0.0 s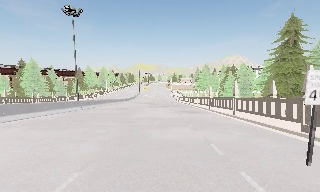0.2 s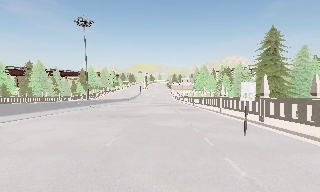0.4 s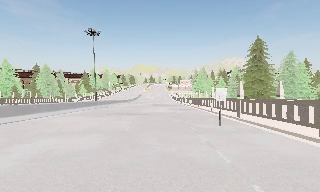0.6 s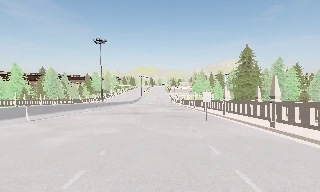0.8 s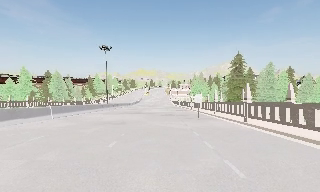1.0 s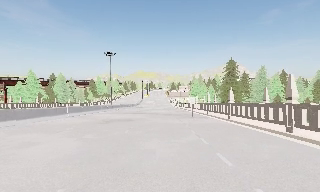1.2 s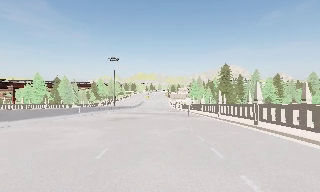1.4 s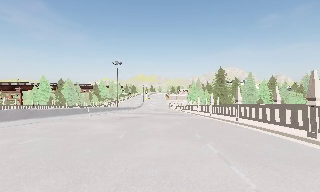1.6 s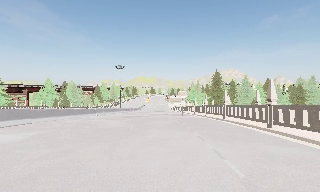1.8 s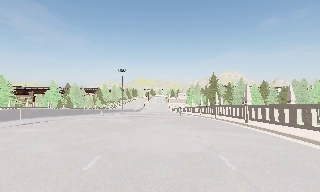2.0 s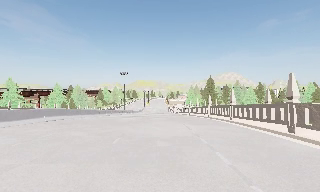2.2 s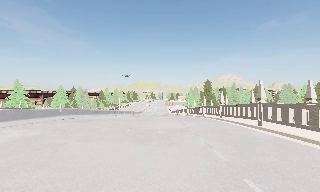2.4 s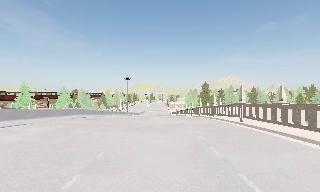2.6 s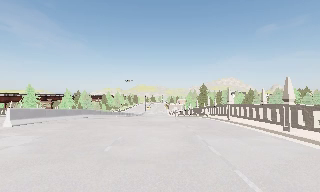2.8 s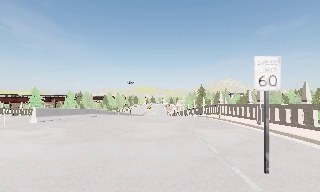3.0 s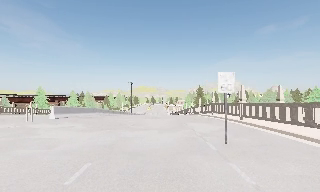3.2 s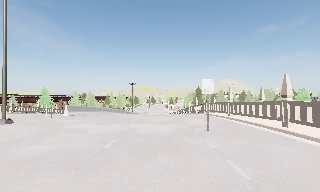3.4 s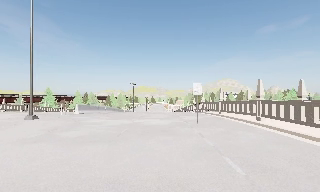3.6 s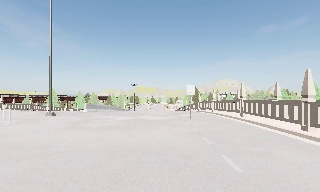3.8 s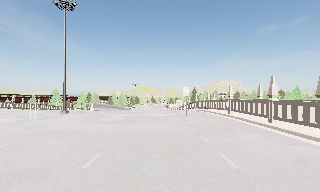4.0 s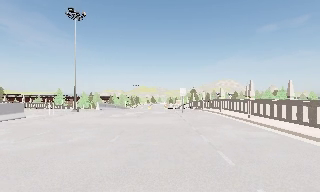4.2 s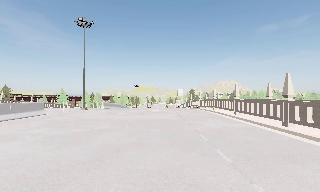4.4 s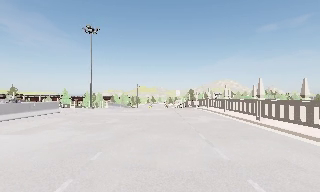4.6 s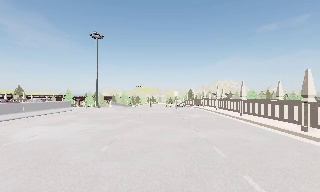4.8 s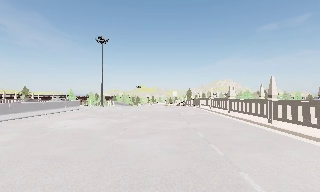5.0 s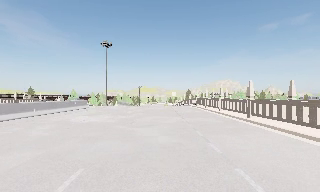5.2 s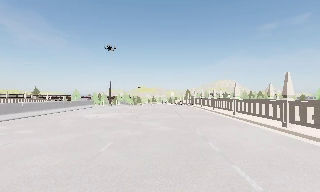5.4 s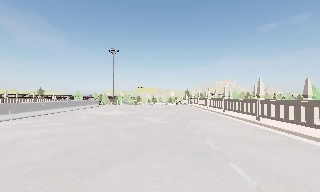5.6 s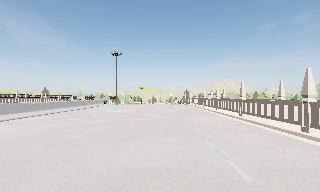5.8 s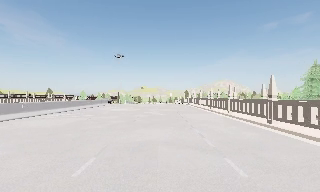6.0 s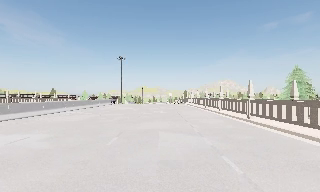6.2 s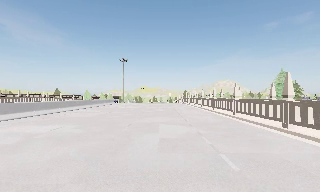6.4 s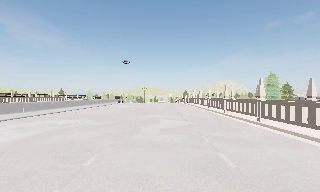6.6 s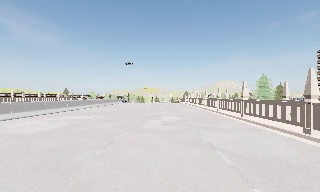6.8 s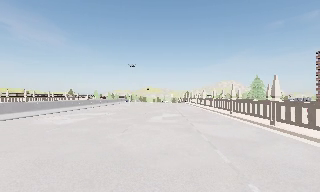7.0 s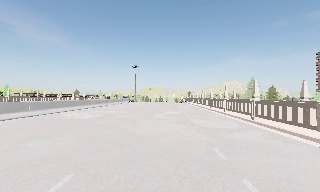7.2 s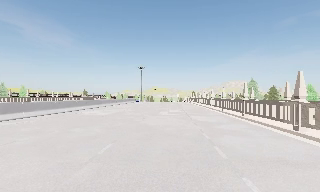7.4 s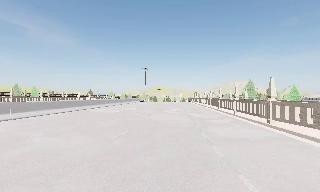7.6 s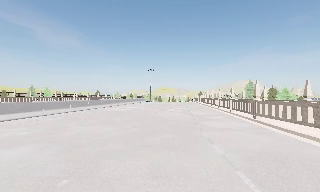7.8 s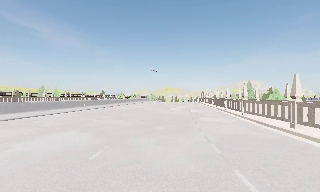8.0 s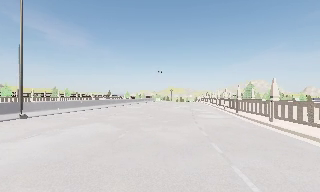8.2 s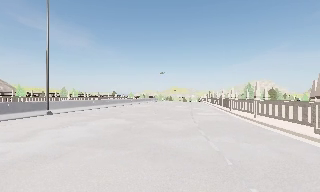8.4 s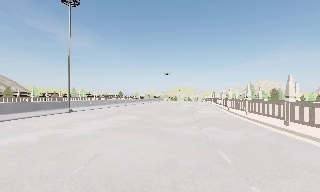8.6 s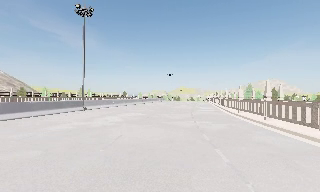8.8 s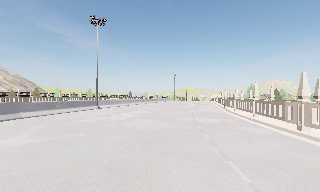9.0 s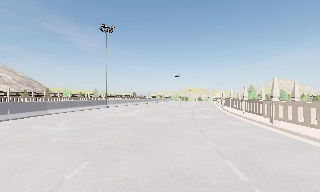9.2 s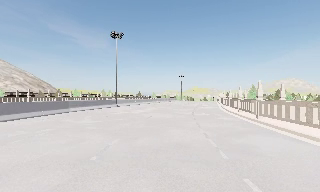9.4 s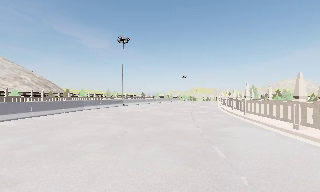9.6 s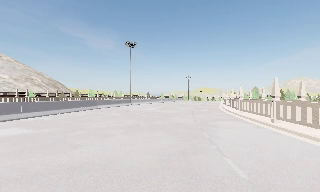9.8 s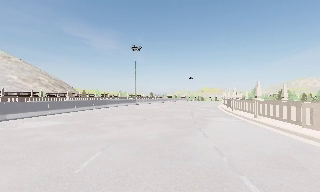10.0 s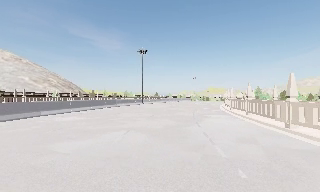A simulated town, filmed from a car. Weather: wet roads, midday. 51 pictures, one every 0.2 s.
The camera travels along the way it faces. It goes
backward.
0.0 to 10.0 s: The camera swings to its left by about 25 degrees, and the scene slides to the right. It travels backward, about 115 m, so what stands in front gets smaller.
The film runs backward here.
